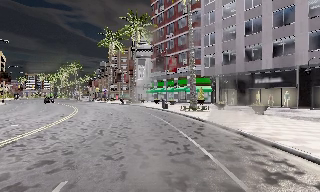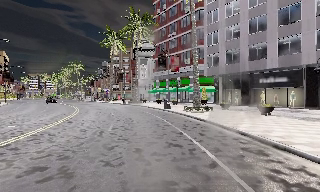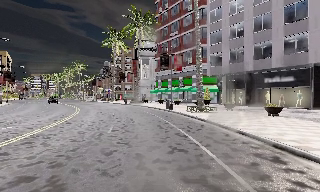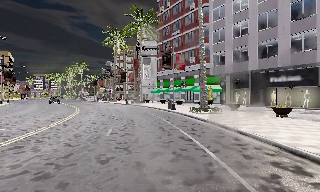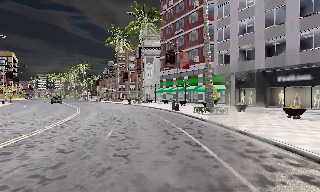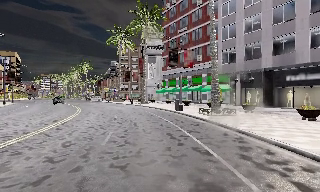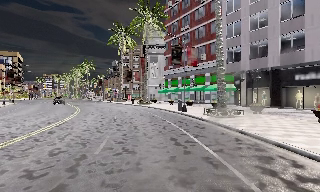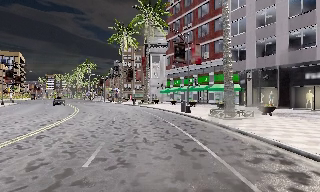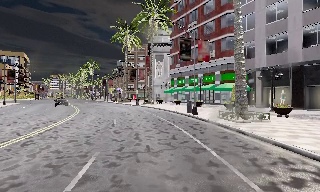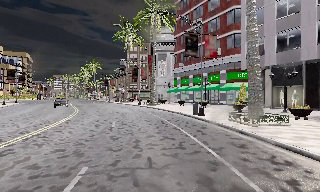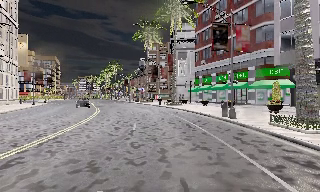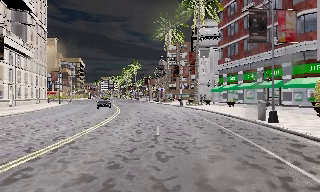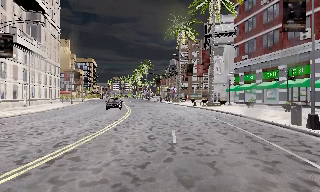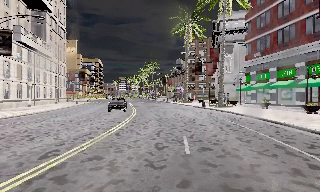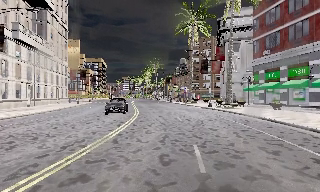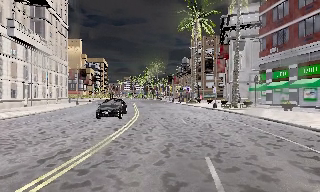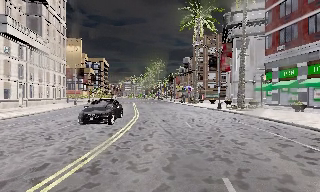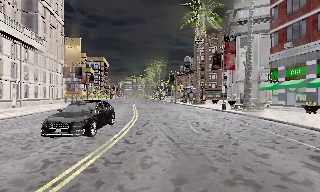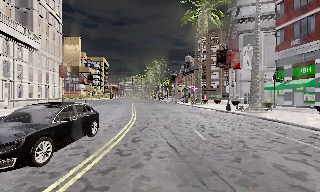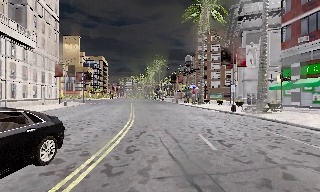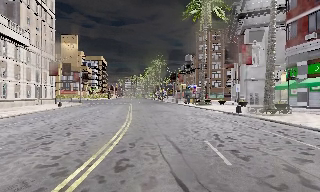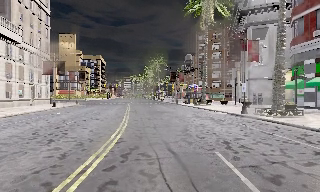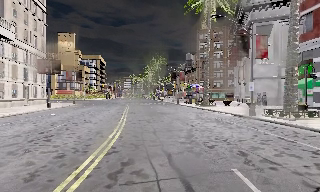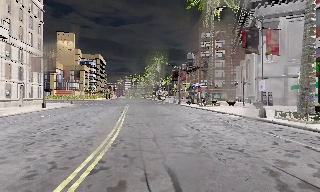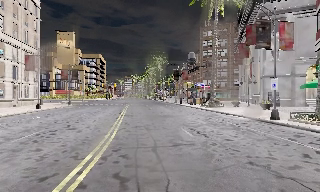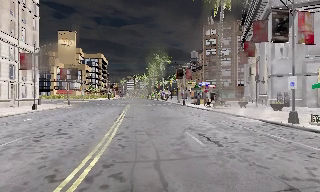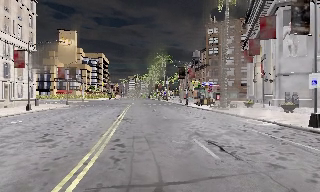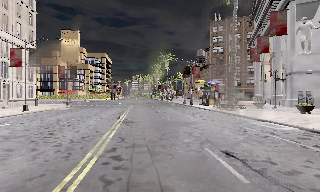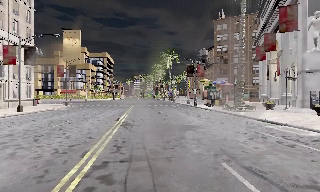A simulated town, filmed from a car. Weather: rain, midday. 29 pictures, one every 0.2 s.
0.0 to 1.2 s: The camera travels forward, about 4 m, so what stands in front looms larger. It gains speed.
1.2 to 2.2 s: The scene slides to the right, as the camera pans about 15 degrees to its left. It travels forward, about 5 m, so what stands in front looms larger.
2.2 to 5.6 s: The scene slides to the right, as the camera pans about 10 degrees to its left. It travels forward, about 19 m, so what stands in front looms larger.
The film runs forward here.
